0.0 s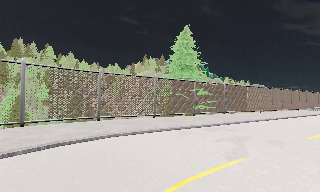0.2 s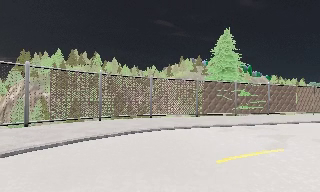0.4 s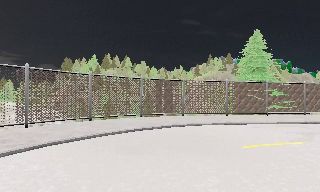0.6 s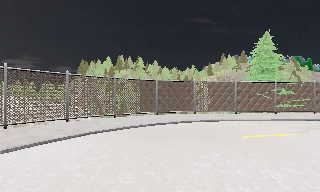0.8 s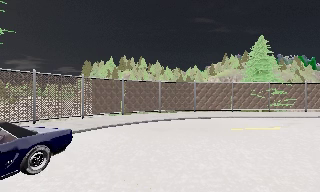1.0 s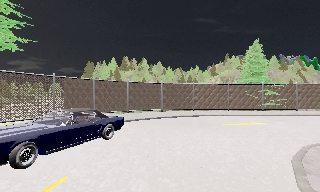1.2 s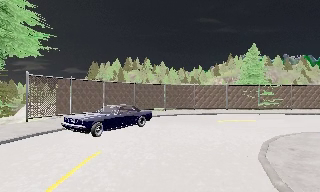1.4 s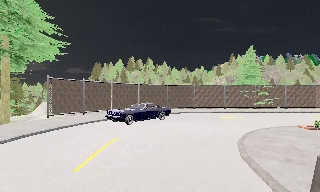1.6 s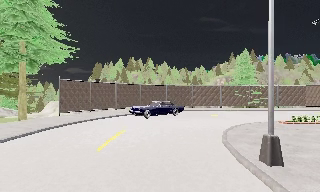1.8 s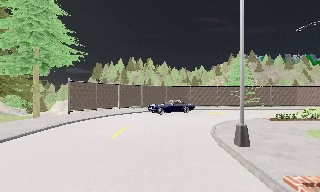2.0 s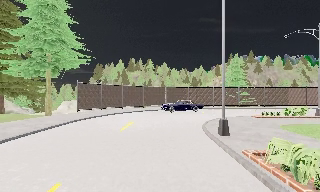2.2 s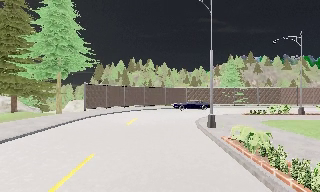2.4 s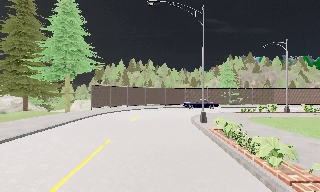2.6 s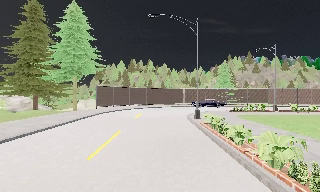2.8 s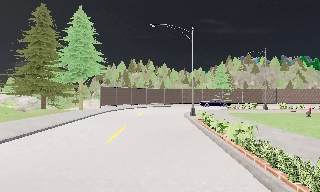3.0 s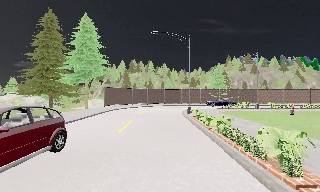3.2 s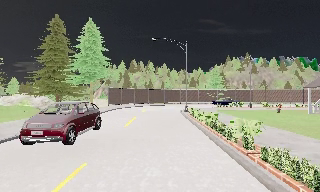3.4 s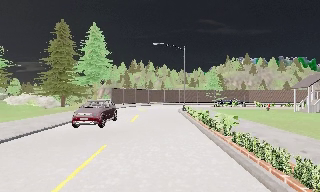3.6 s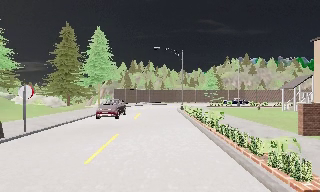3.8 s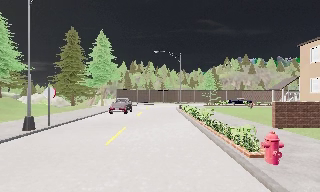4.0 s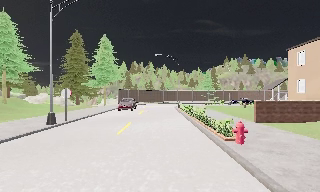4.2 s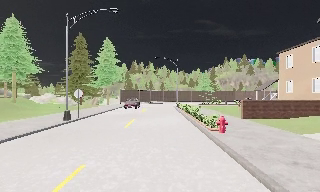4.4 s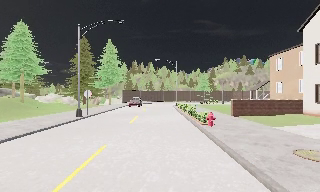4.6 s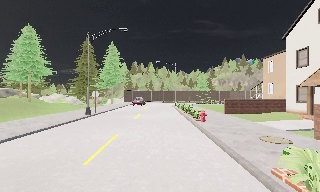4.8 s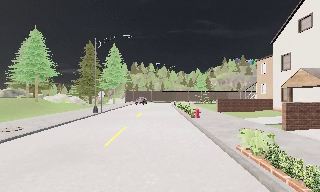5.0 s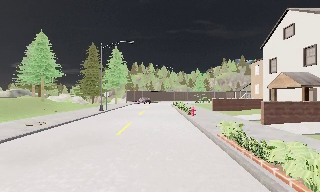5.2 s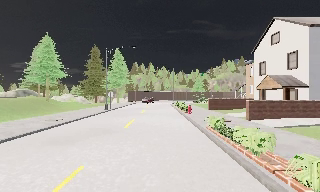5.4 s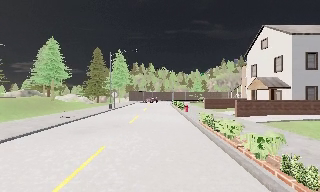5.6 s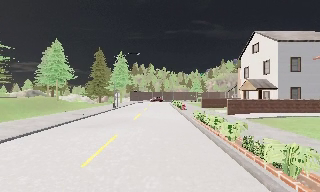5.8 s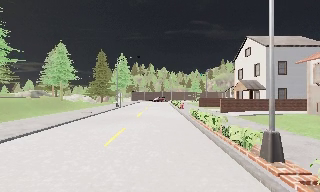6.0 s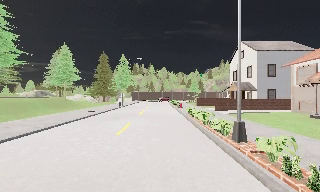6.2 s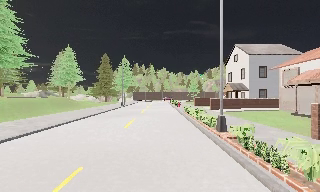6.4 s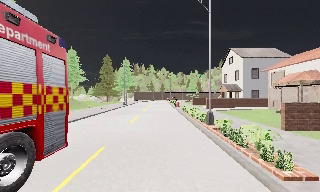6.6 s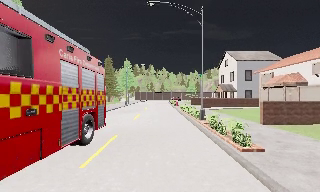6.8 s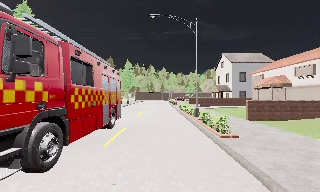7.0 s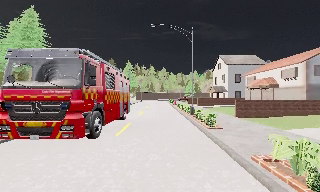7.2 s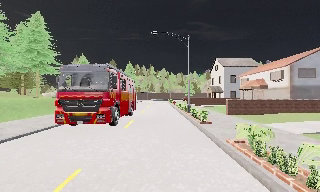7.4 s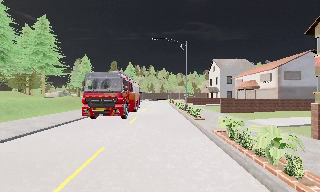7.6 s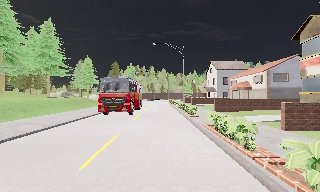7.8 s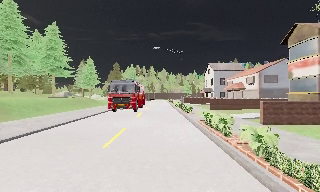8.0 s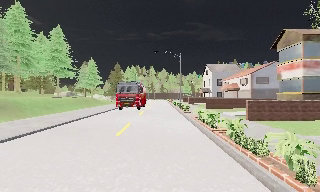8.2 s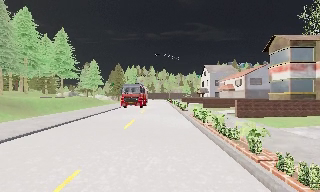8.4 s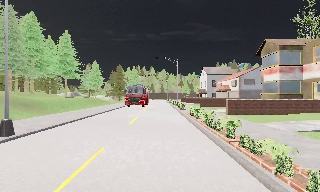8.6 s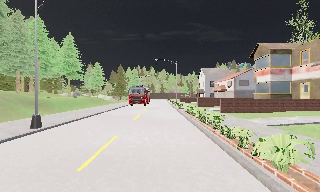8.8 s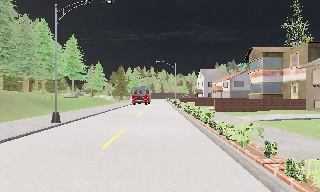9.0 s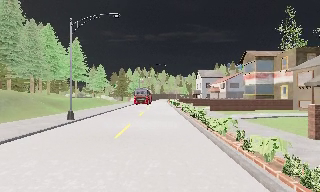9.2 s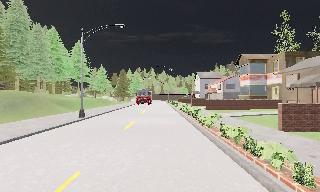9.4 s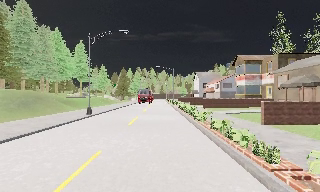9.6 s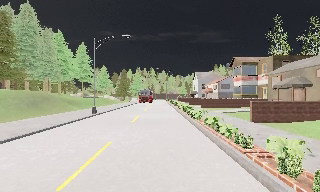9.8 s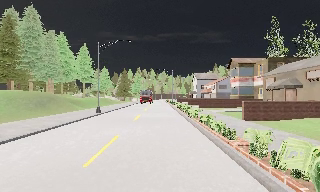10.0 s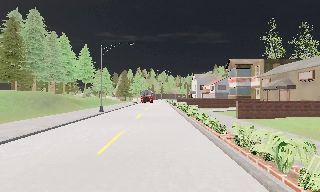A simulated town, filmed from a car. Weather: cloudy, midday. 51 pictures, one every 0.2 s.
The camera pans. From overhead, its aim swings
counterclockwise.
The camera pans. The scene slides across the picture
to the right.
0.0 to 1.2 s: The camera pans to its left, which is counterclockwise from overhead, by about 30 degrees. It travels backward, about 9 m, so what stands in front gets smaller.
1.2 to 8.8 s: The camera travels backward, about 60 m, so what stands in front gets smaller.
8.8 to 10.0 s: The camera travels backward, about 8 m, so what stands in front gets smaller. It loses speed.
The film runs backward here.
